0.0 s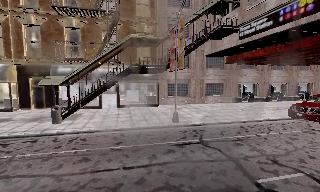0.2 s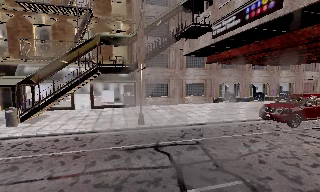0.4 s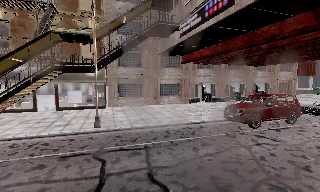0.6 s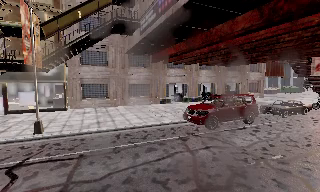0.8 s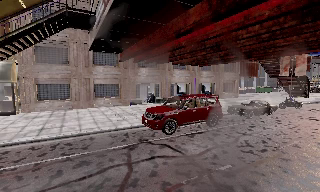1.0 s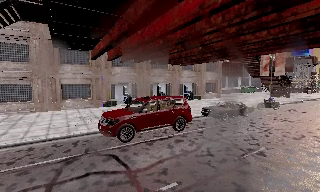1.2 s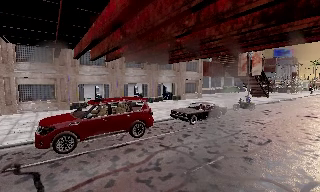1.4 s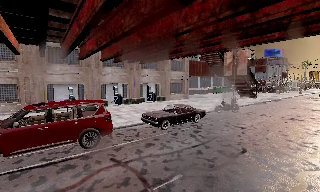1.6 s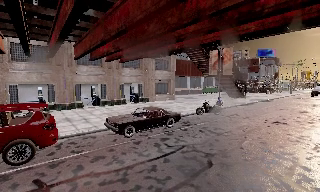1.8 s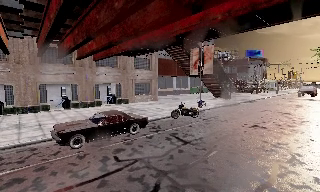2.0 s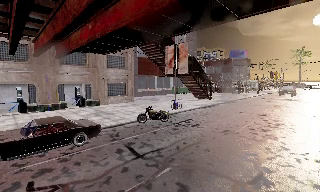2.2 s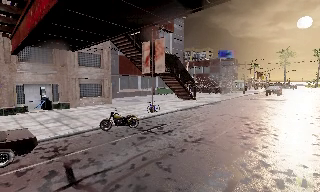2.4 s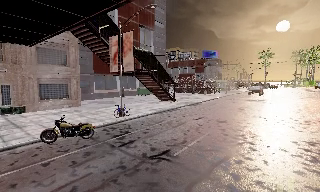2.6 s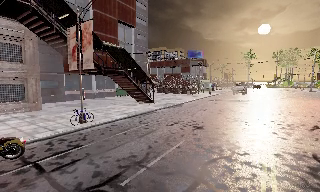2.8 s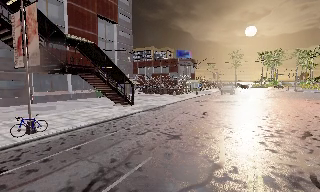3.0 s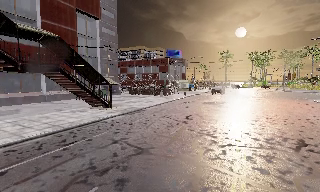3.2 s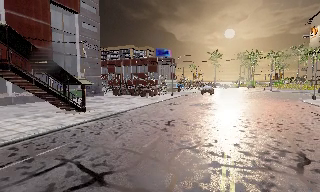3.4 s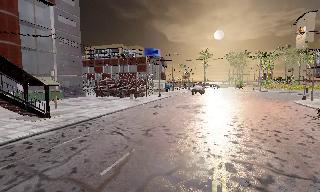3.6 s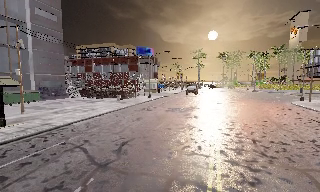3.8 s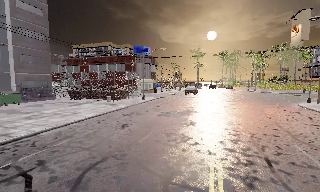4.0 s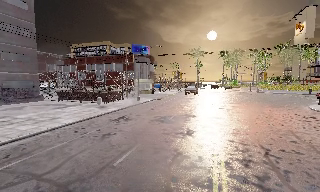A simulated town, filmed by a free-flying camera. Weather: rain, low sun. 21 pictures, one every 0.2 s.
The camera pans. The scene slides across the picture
to the left.
The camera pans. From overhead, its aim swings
clockwise.
0.0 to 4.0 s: The camera swings to its right by about 60 degrees, and the scene slides to the left. It travels forward and to its right, about 40 m.
The film runs backward here.
